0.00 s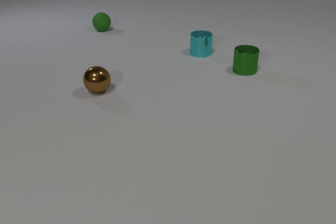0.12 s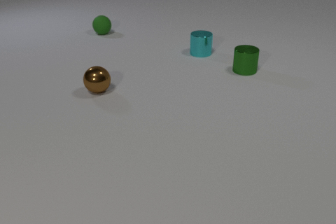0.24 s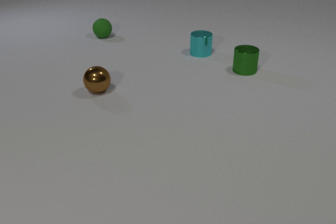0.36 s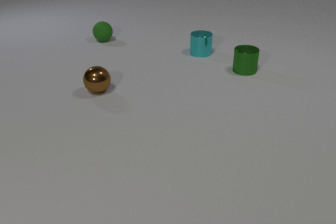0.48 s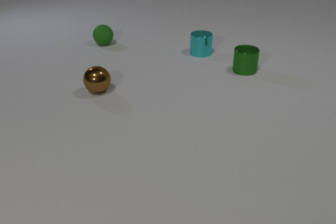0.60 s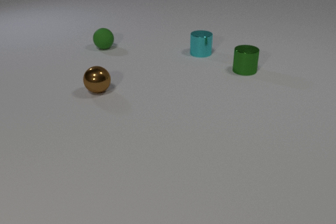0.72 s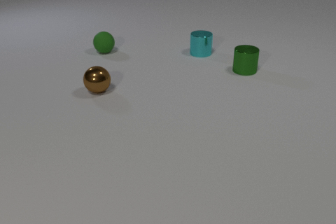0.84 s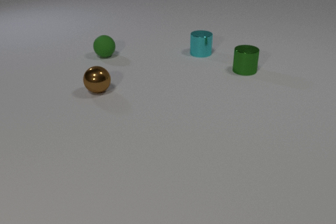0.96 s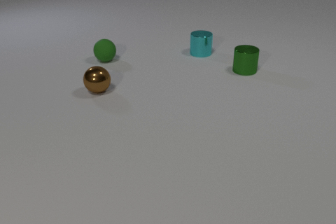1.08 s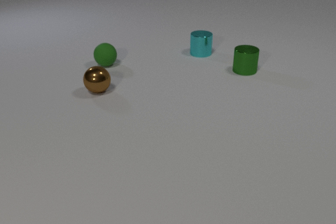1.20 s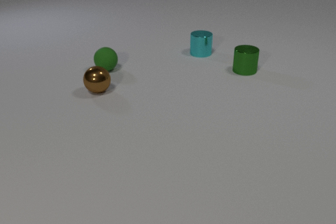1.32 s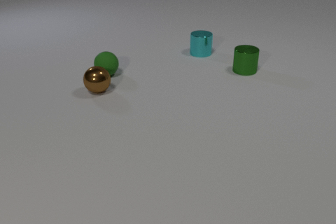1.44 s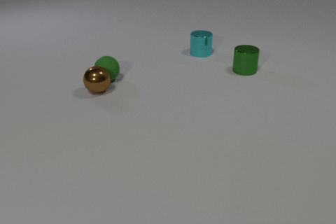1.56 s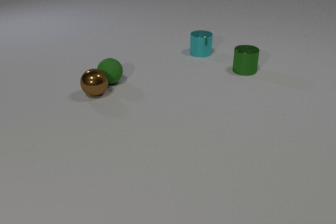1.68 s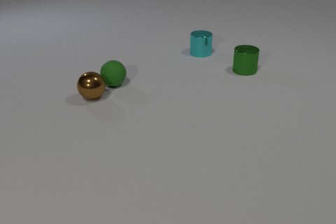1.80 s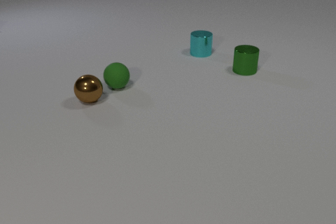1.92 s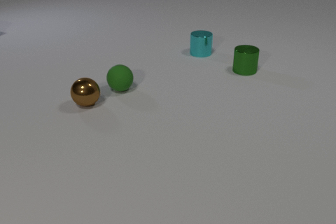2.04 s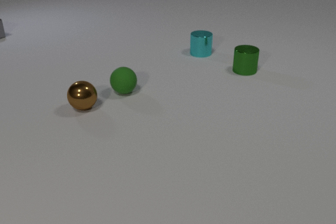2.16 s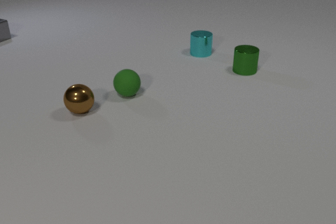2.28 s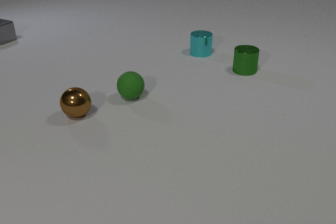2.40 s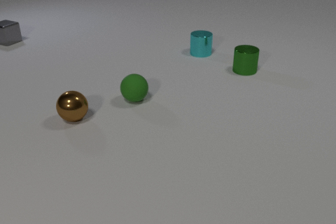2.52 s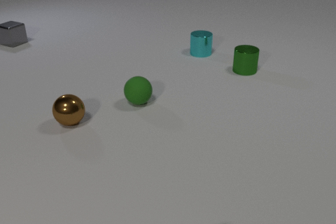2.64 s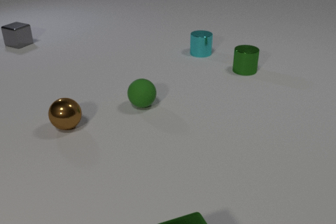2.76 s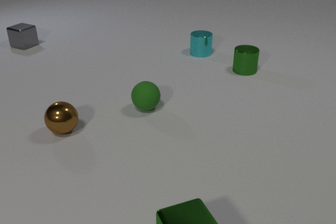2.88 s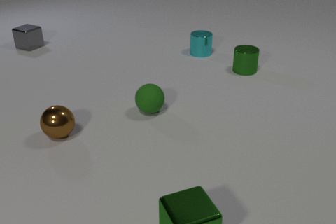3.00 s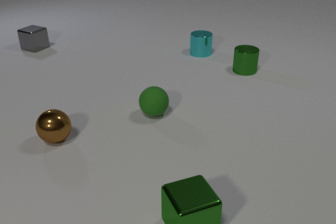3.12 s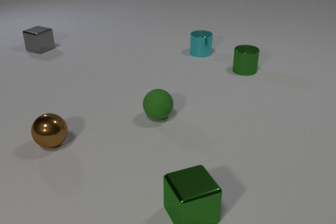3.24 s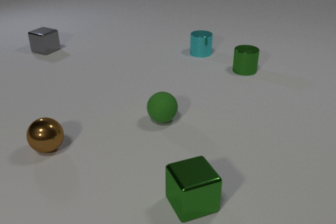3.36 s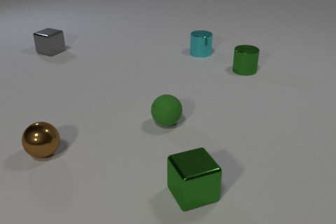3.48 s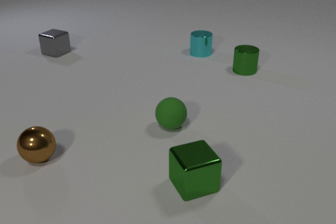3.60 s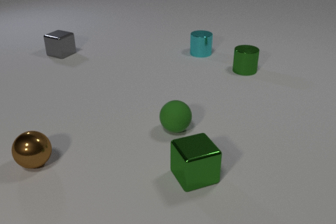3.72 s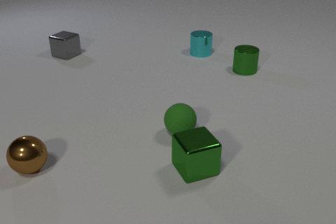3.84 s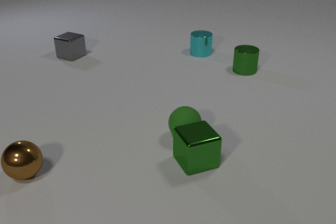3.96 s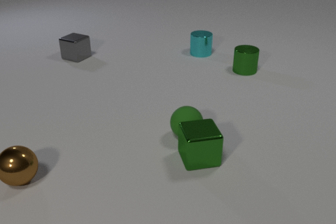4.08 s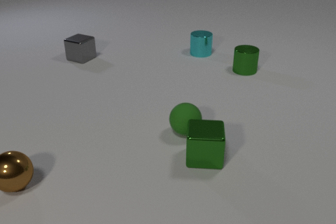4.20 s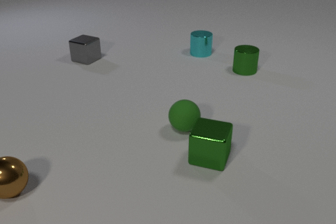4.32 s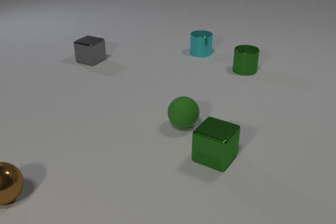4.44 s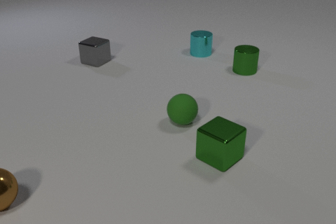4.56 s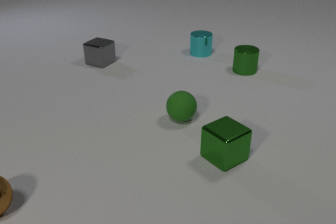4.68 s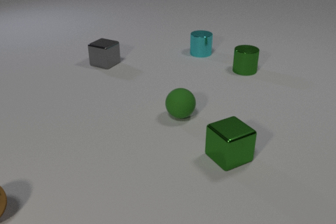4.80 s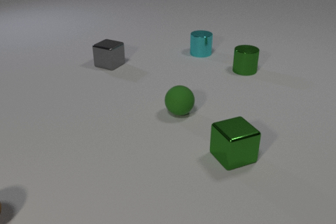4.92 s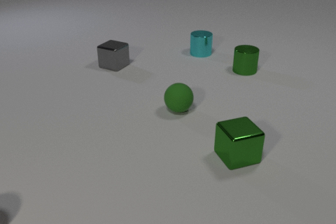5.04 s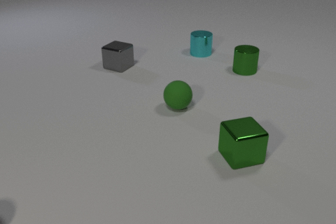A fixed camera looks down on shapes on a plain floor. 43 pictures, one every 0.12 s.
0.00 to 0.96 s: The green rubber sphere rolls toward the camera.
0.96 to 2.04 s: The green rubber sphere rolls toward the camera. The brown metal sphere rolls toward the camera and to the left. The gray metal cube comes in at the left edge, slides toward the camera. The green rubber sphere and the brown metal sphere collide.
2.04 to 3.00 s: The green rubber sphere rolls toward the camera and to the right. The brown metal sphere rolls toward the camera and to the left. The green metal cube comes in at the bottom edge, slides away from the camera. The gray metal cube slides toward the camera and to the right.
3.00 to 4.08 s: The green rubber sphere rolls toward the camera and to the right. The brown metal sphere rolls toward the camera and to the left. The green metal cube slides away from the camera, spins clockwise seen from above by about 30 degrees, its near face sliding to the left. The gray metal cube slides to the right and toward the camera. The green rubber sphere and the green metal cube collide.
4.08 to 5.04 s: The green rubber sphere rolls away from the camera. The brown metal sphere rolls toward the camera and to the left, leaves at the left edge. The green metal cube slides to the right, spins so that its near face slides to the left, clockwise seen from above. The gray metal cube slides to the right and toward the camera.
How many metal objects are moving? 3.
Are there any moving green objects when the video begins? yes.
What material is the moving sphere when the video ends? rubber.
